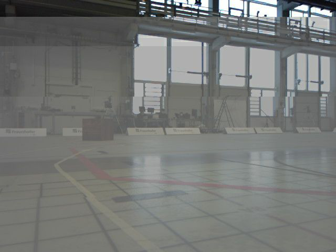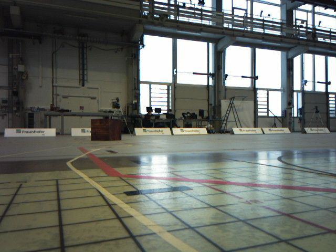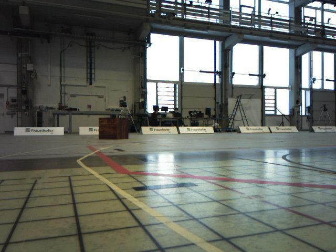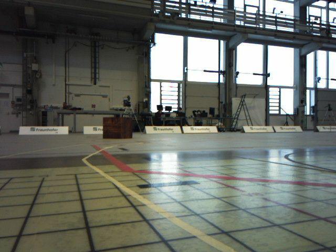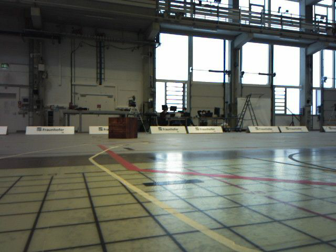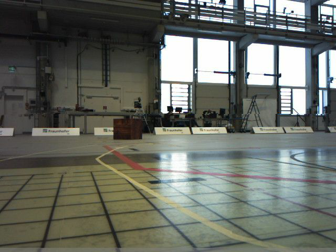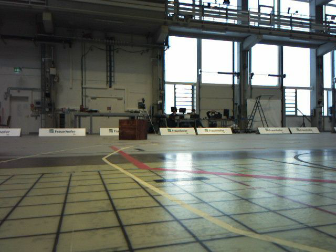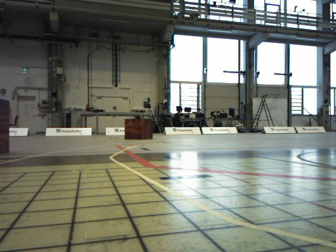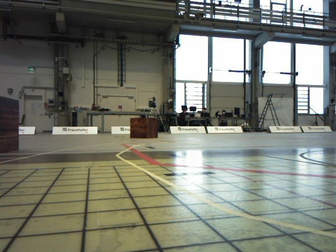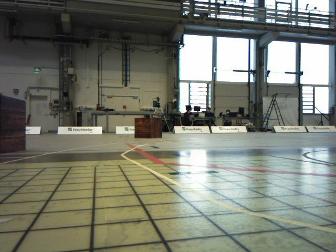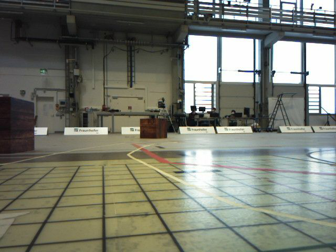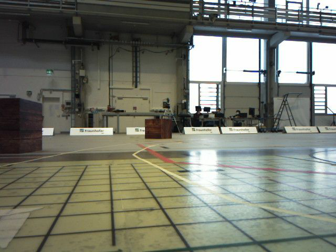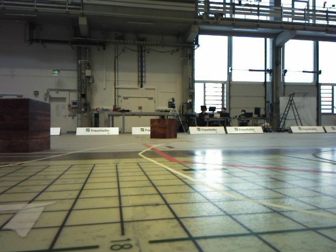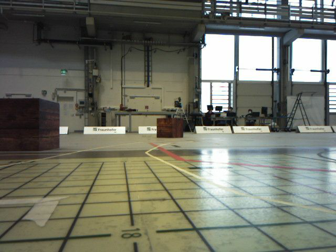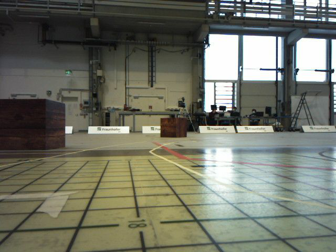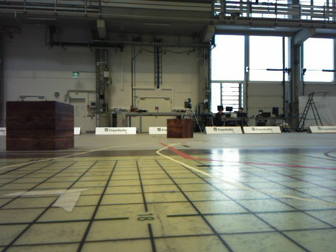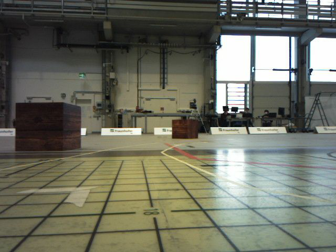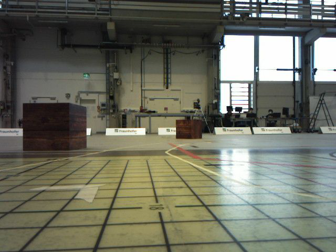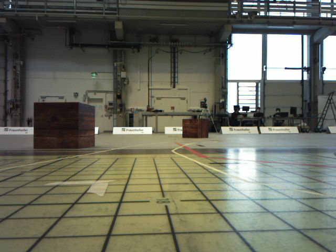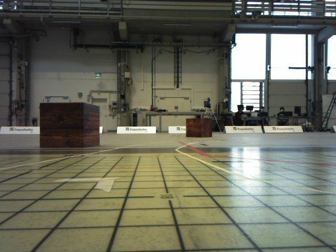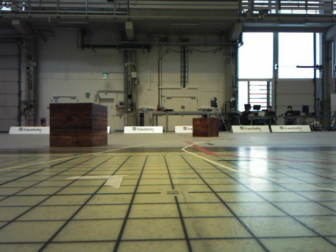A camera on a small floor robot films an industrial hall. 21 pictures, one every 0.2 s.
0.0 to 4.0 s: The scene slides to the right, as the camera pans about 20 degrees to its left. It travels backward, about 0.8 m, so what stands in front gets smaller.
The film runs backward here.
